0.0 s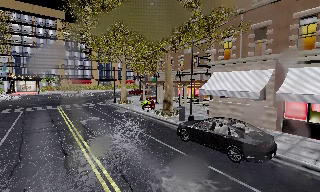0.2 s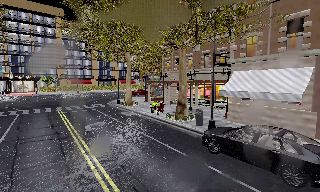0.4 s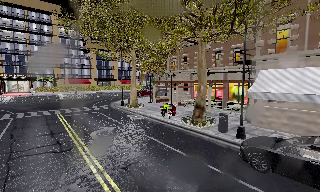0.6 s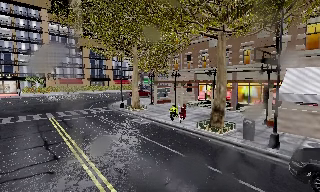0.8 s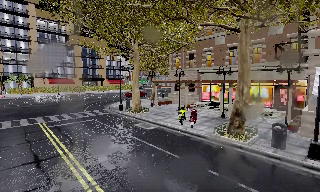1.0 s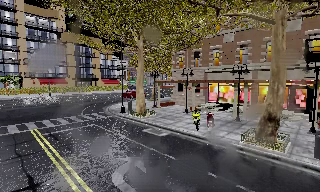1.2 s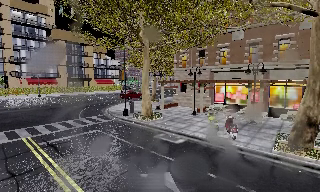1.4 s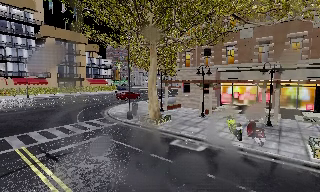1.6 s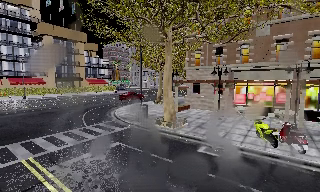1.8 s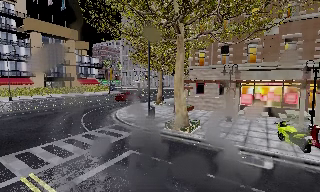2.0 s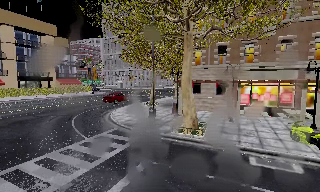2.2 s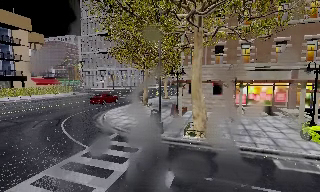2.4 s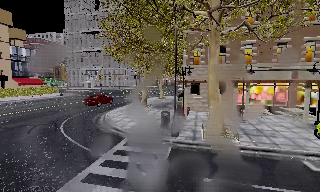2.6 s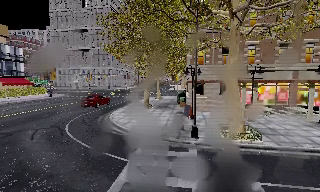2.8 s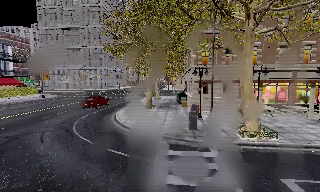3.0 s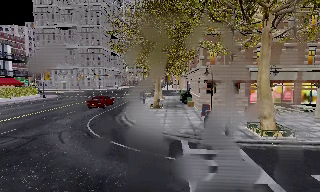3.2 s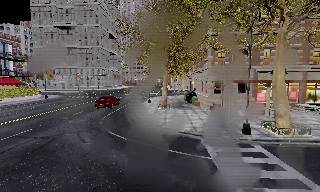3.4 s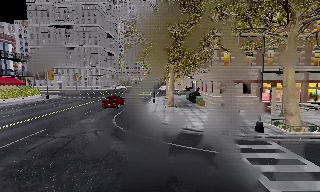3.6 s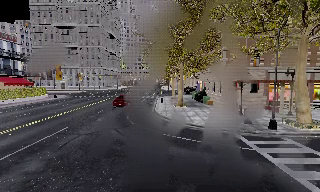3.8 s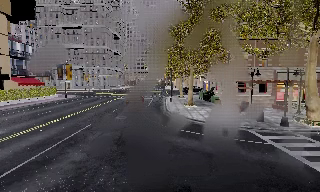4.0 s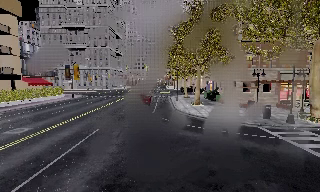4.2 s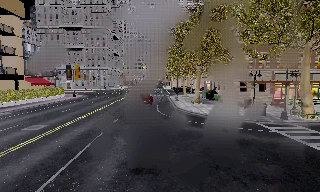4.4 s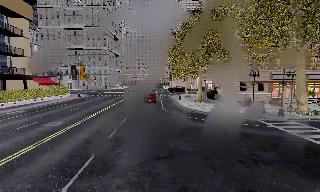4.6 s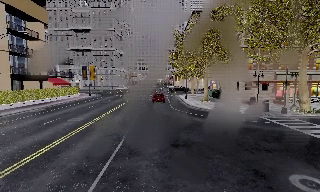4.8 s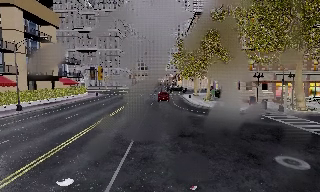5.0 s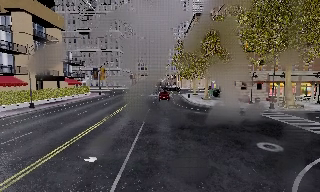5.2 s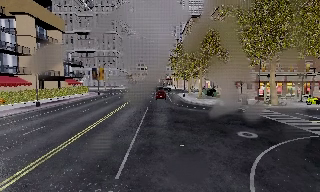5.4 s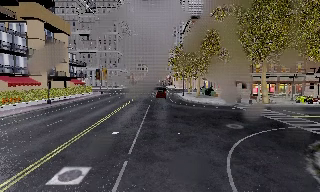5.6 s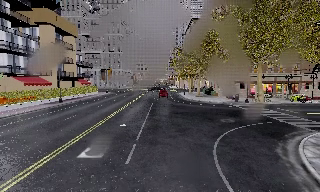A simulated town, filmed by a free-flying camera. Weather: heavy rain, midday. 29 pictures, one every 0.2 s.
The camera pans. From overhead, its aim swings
clockwise.
0.0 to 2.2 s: The camera pans to its right, which is clockwise from overhead, by about 35 degrees. It travels to its left and forward, about 20 m, so close, fixed things drift to the right.
2.2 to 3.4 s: The camera pans to its right, which is clockwise from overhead, by about 20 degrees. It travels to its left, about 9 m, so close, fixed things drift to the right.
3.4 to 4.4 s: The camera travels to its left and backward, about 7 m, so close, fixed things drift to the right.
4.4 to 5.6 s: The camera travels backward, about 10 m, so what stands in front gets smaller.
The film runs backward here.
